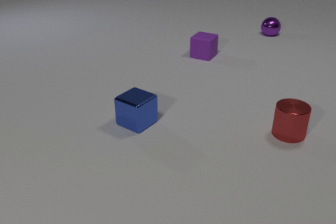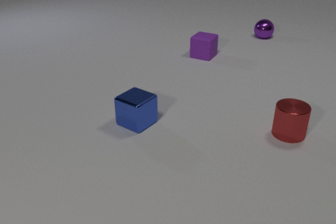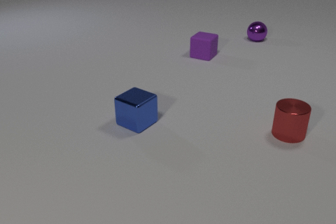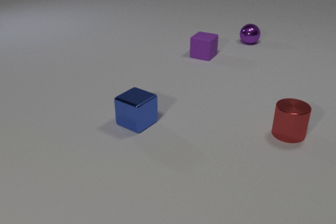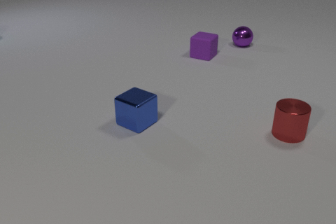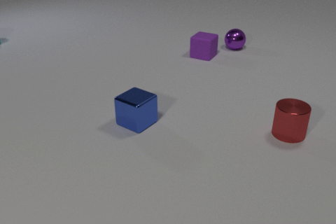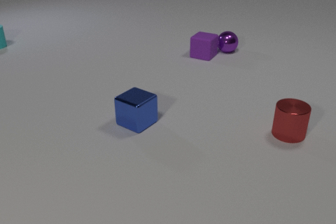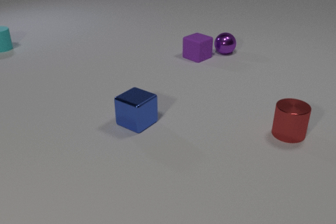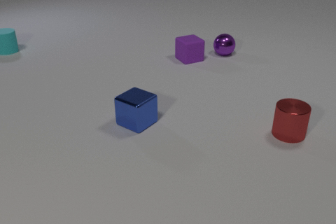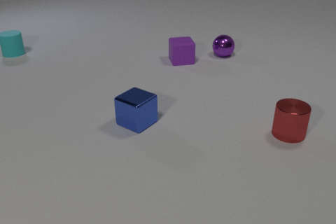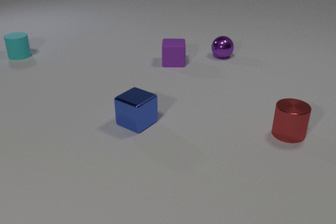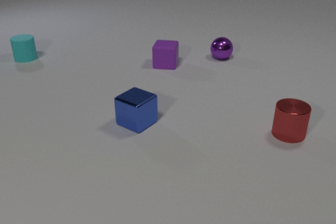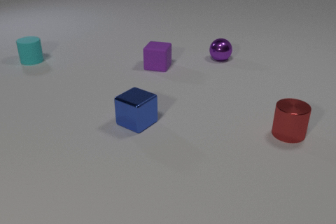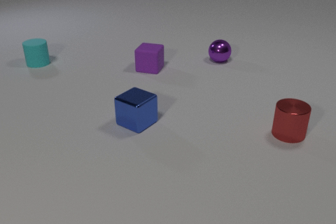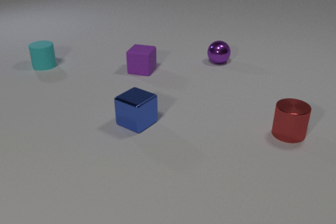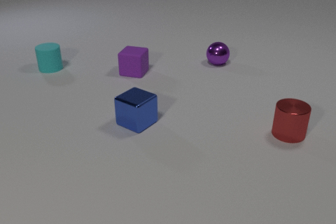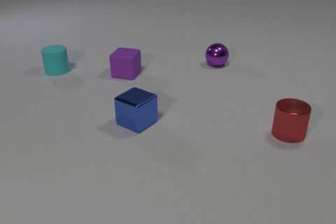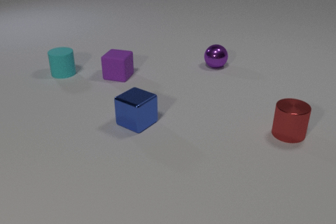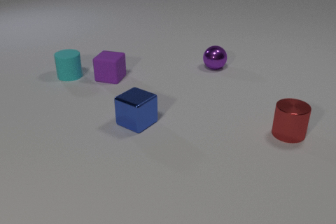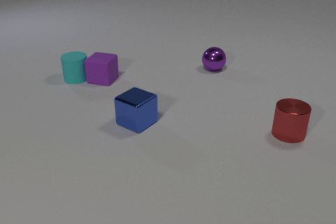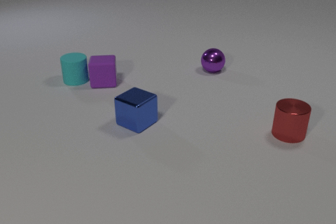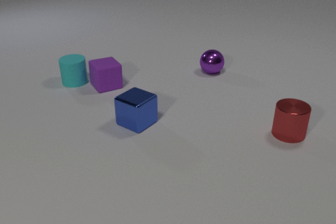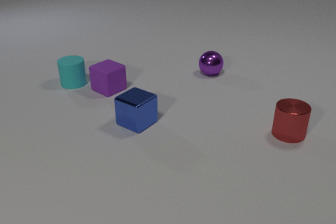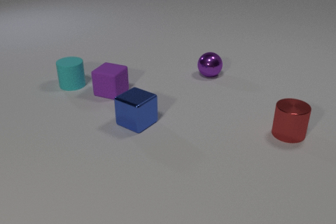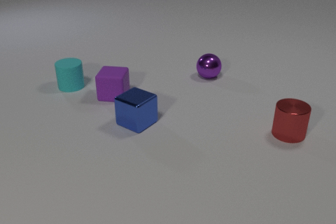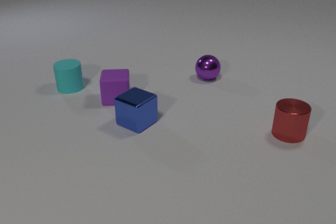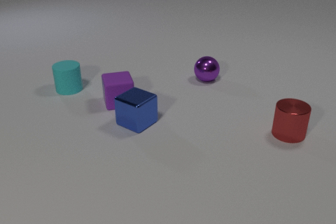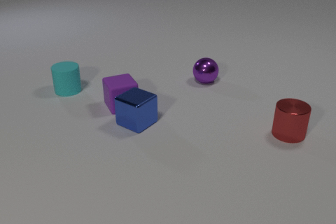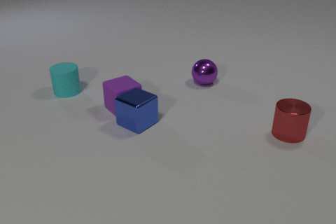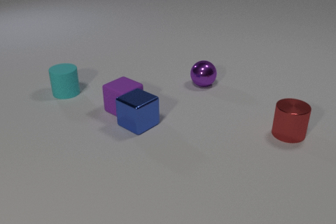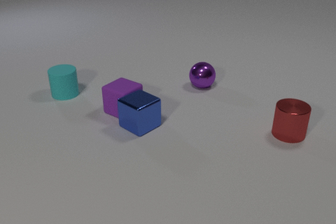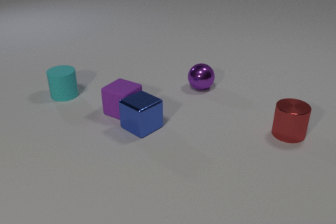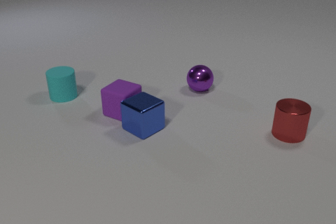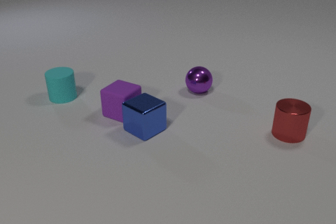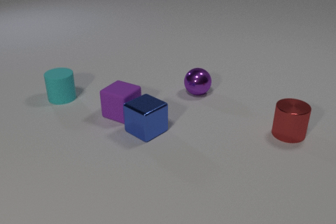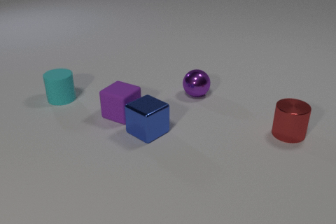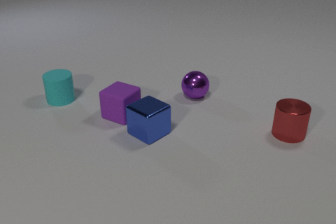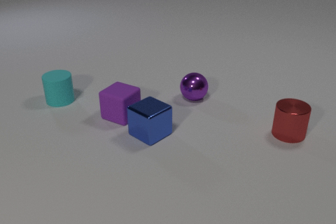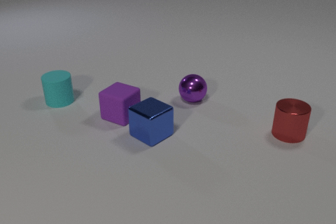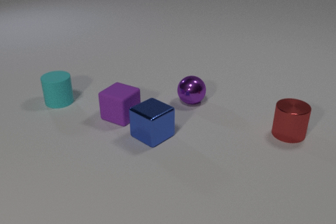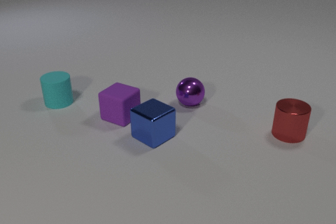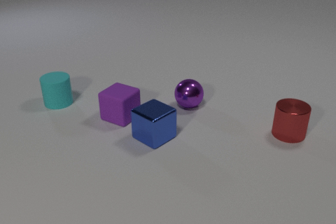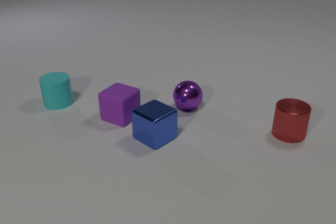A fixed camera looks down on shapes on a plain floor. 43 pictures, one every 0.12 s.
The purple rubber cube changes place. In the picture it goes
toward the camera.
The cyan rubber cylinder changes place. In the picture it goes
toward the camera.
0.00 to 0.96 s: The purple metal sphere rolls toward the camera and to the left. The purple rubber cube slides to the left and toward the camera, spins so that its near face slides to the left, clockwise seen from above. The cyan rubber cylinder comes in at the left edge, slides toward the camera and to the right. The purple metal sphere and the purple rubber cube collide.
0.96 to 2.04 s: The purple metal sphere rolls toward the camera. The purple rubber cube slides to the left and toward the camera, spins so that its near face slides to the left, clockwise seen from above. The cyan rubber cylinder slides toward the camera and to the right.
2.04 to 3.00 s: The purple metal sphere rolls toward the camera. The purple rubber cube slides toward the camera, spins so that its near face slides to the right, counterclockwise seen from above. The cyan rubber cylinder slides toward the camera. The purple rubber cube and the cyan rubber cylinder collide.
3.00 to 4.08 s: The purple metal sphere rolls toward the camera. The purple rubber cube slides toward the camera, spins counterclockwise seen from above by about 60 degrees, its near face sliding to the right. The cyan rubber cylinder slides toward the camera. The blue metal cube slides toward the camera and to the right. The purple rubber cube and the blue metal cube collide.
4.08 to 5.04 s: The purple metal sphere rolls toward the camera. The cyan rubber cylinder slides toward the camera. The blue metal cube slides toward the camera and to the right.
How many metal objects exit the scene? 0.
What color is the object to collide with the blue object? purple.
How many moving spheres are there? 1.
